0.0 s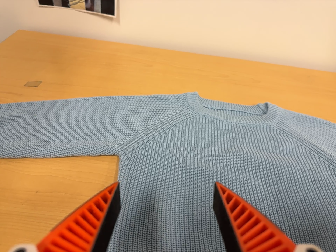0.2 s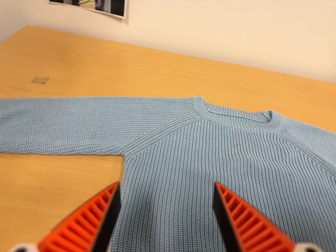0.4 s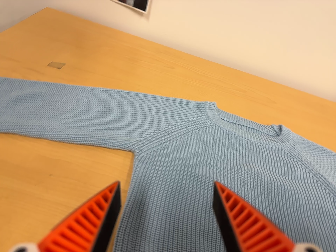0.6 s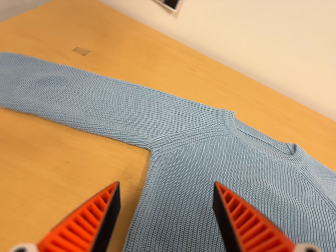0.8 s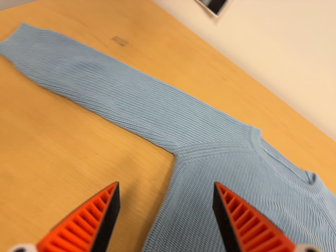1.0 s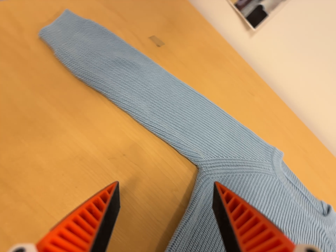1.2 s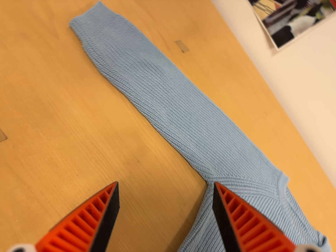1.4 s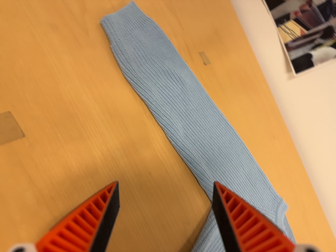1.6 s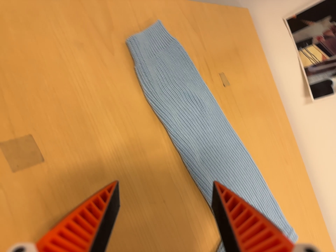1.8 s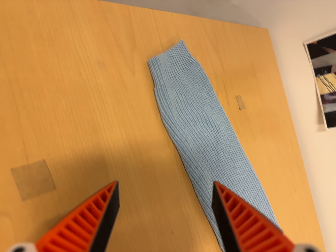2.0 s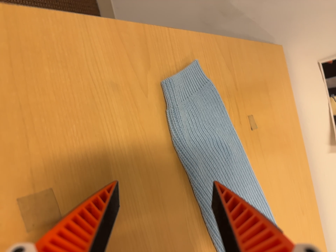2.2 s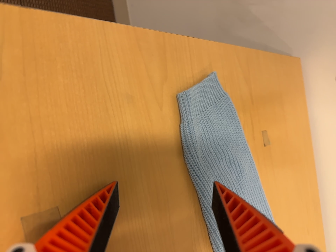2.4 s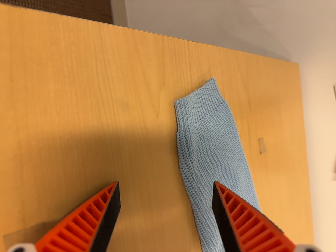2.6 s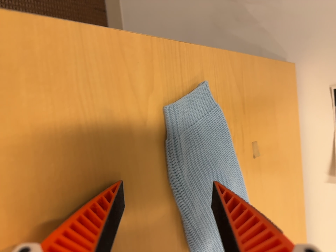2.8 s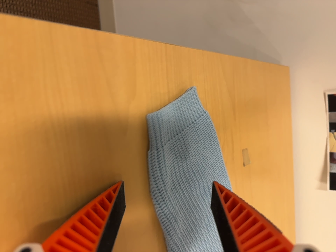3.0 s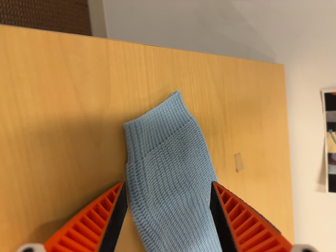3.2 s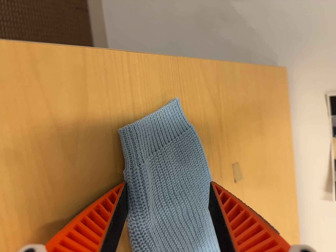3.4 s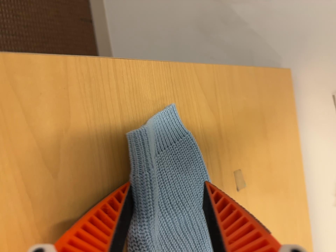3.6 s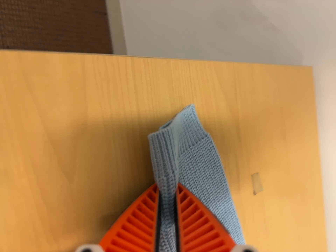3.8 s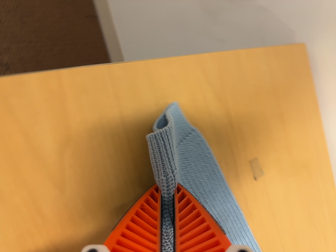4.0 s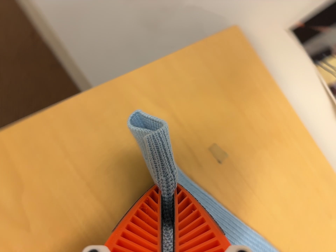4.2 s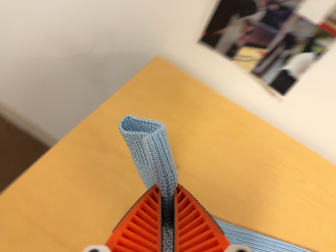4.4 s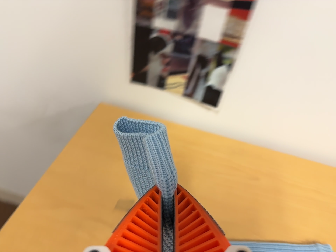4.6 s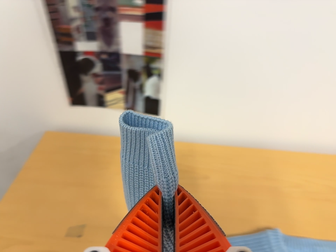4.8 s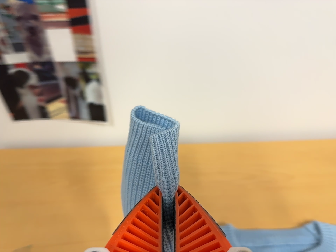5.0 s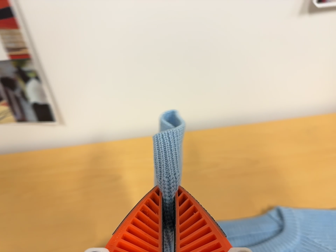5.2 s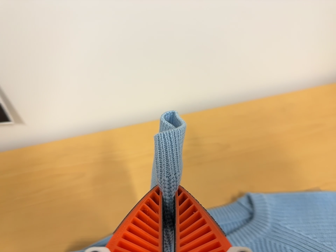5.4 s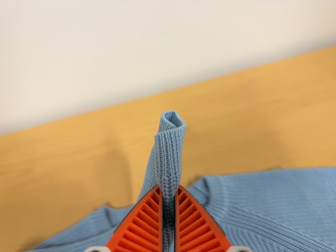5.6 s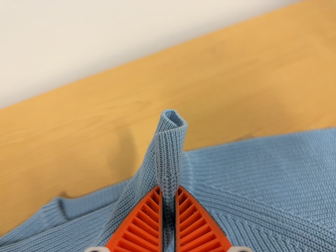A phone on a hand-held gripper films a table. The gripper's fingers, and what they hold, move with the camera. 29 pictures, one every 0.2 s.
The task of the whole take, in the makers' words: left arm across.
0.0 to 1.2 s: The camera travels to its left, about 20 cm, so close, fixed things drift to the right. It rolls about its line of sight by about 50 degrees, and the scene rotates clockwise.
1.2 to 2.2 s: The camera travels toward the top of its view, to its left and forward, about 16 cm, so close, fixed things drift downward. It rolls about its line of sight by about 25 degrees, and the scene rotates clockwise.
2.2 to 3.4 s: The camera travels forward, to its right and toward the top of its view, about 12 cm, so what stands in front looms larger.
3.4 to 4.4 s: The camera travels to its right and backward, about 28 cm, so close, fixed things drift to the left. Its aim tips toward the top of its view by about 10 degrees, and the scene shifts downward. It rolls about its line of sight by about 65 degrees, and the scene rotates counterclockwise.
4.4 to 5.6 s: The camera pans to its right by about 15 degrees. It travels to its right, about 40 cm, so close, fixed things drift to the left. Its aim tips toward the bottom of its view by about 15 degrees, and the scene shifts upward. It rolls about its line of sight by about 35 degrees, and the scene rotates counterclockwise.
The film runs forward here.
